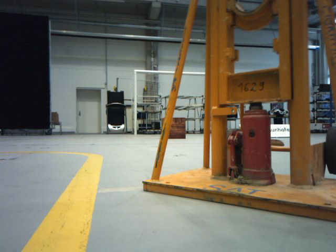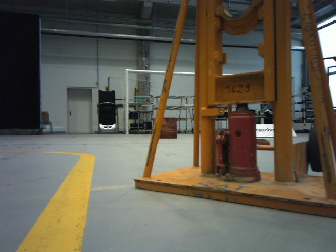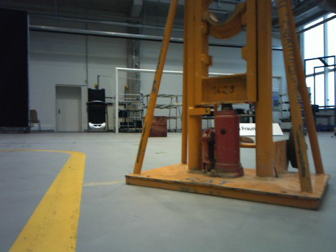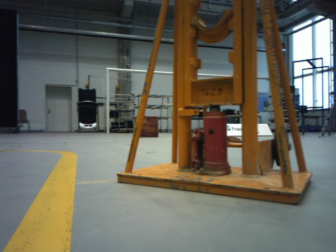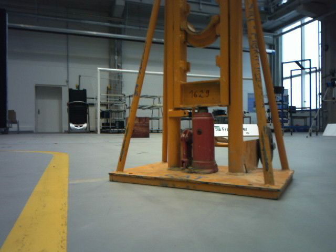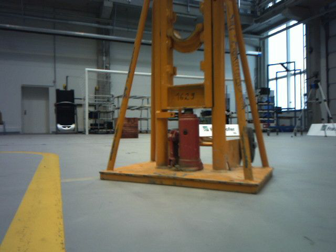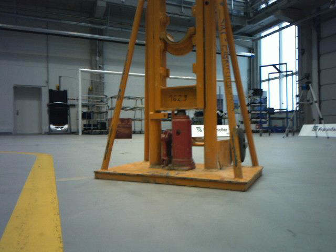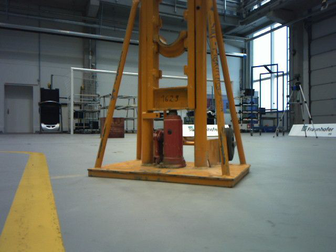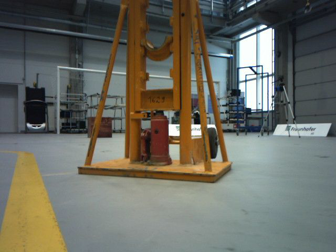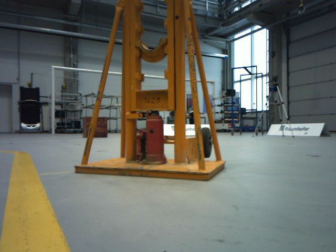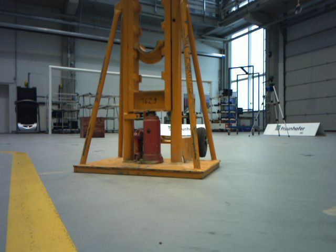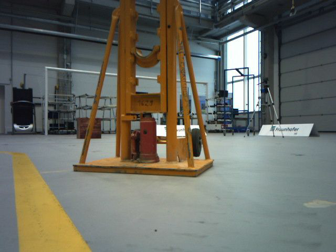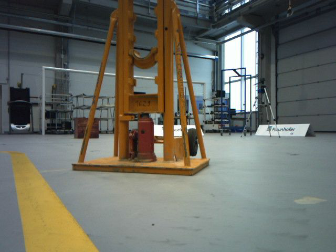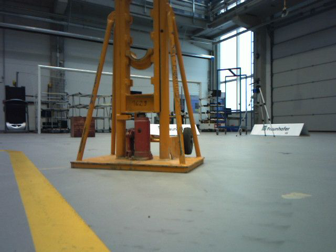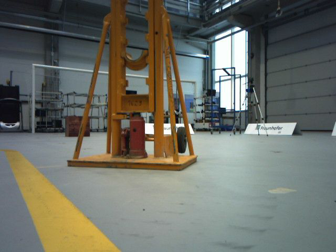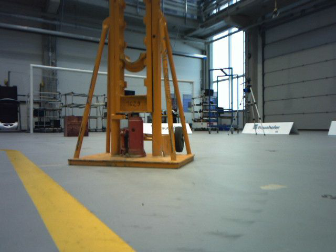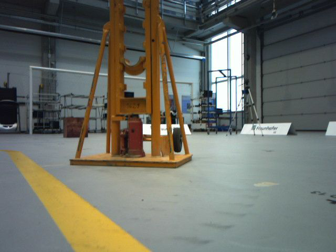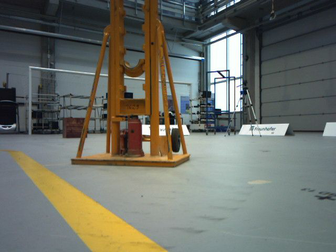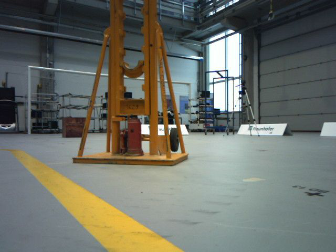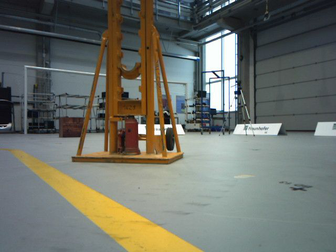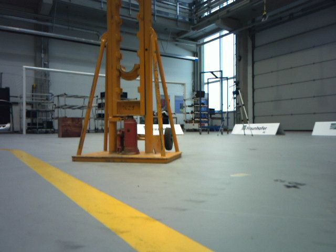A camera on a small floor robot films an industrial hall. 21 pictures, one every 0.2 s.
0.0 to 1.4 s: The camera swings to its right by about 10 degrees, and the scene slides to the left. It travels backward, about 0.3 m, so what stands in front gets smaller.
1.4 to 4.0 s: The camera travels backward, about 0.5 m, so what stands in front gets smaller.
The film runs backward here.
